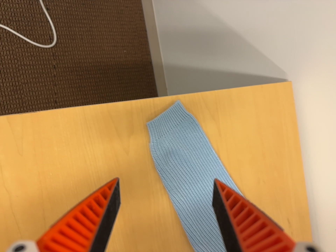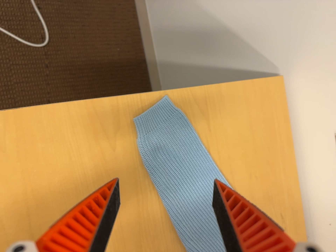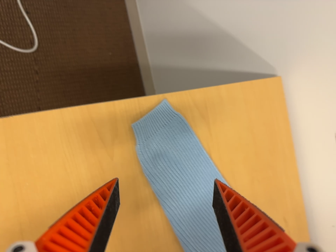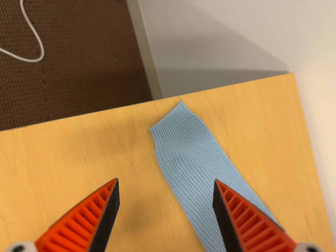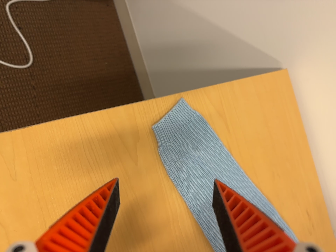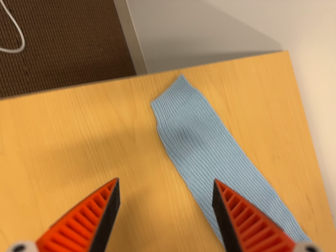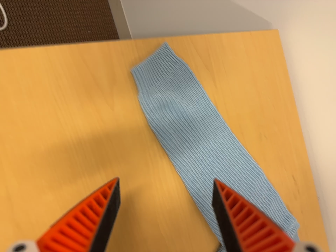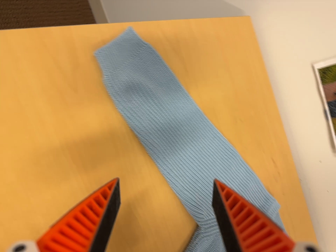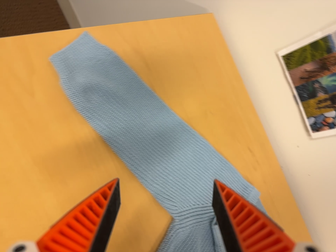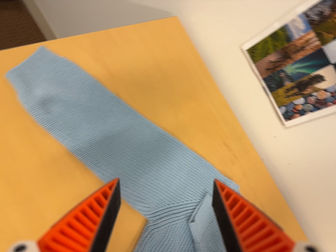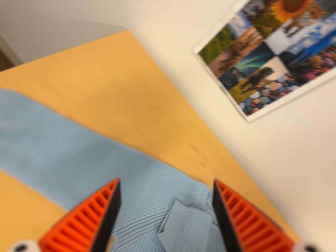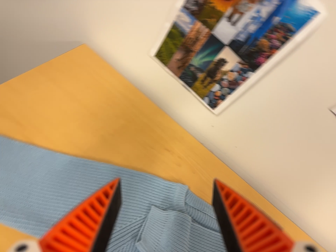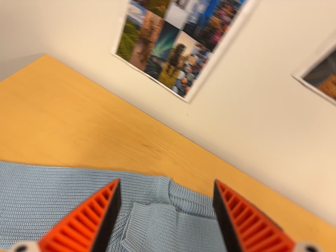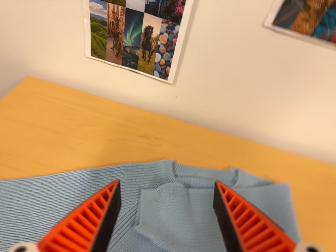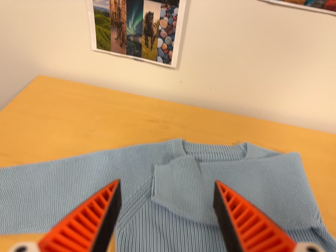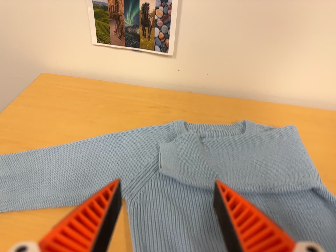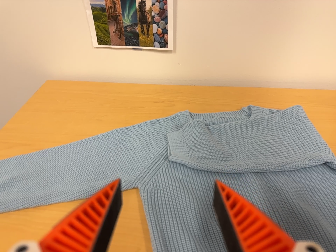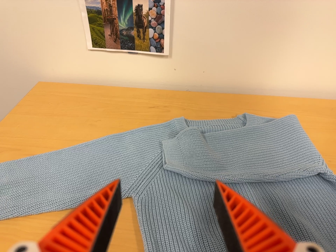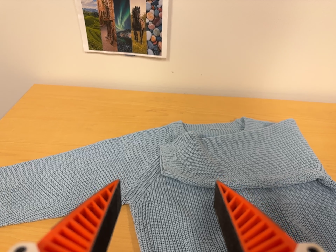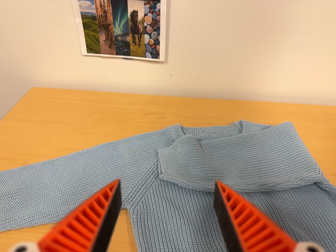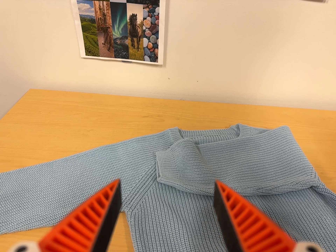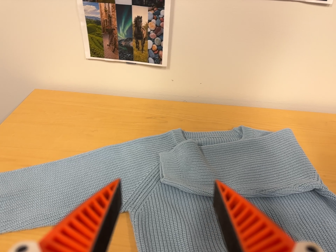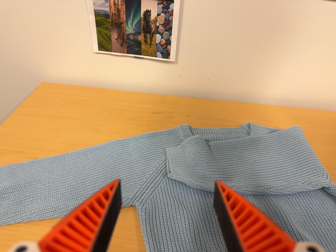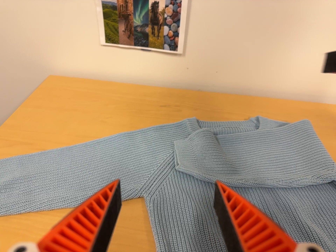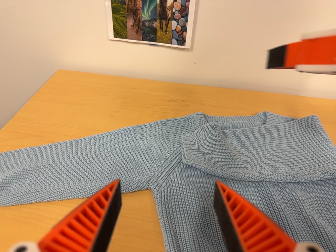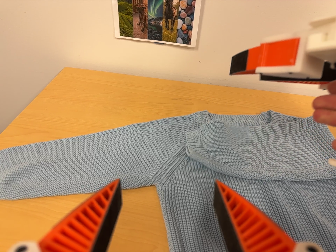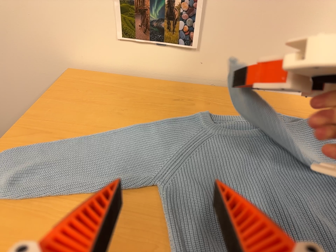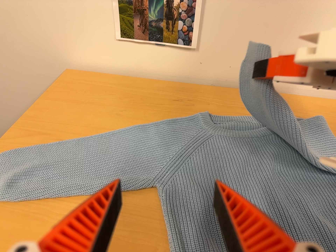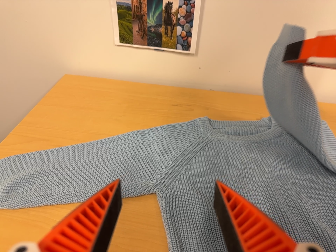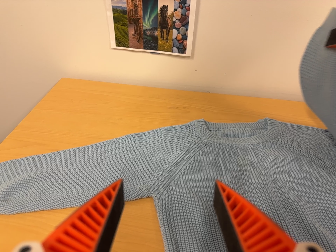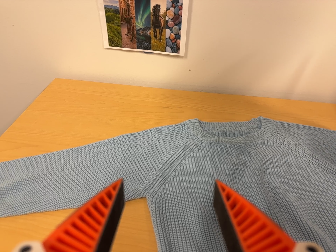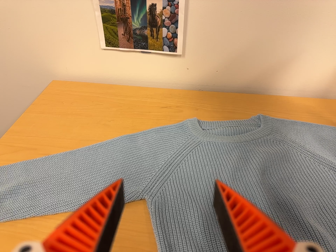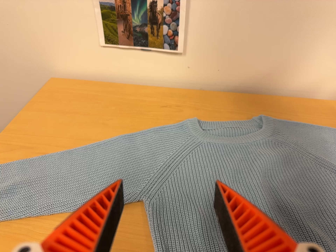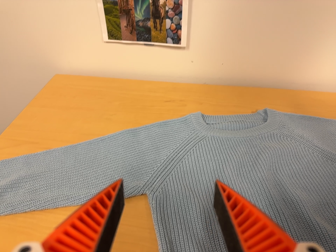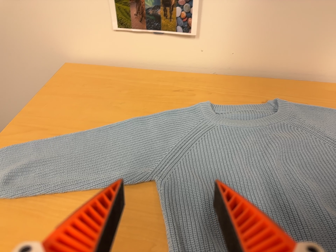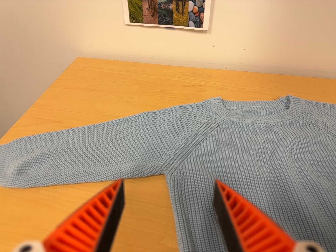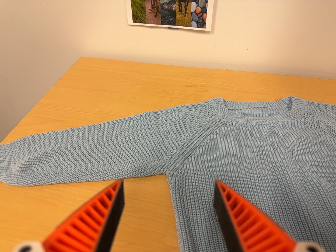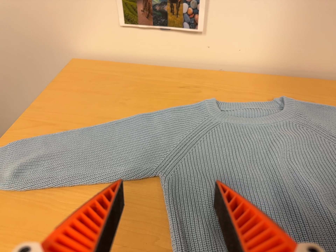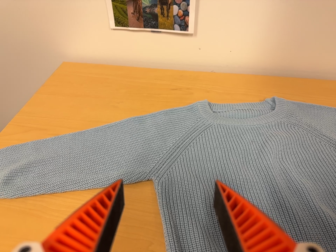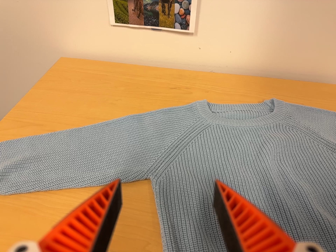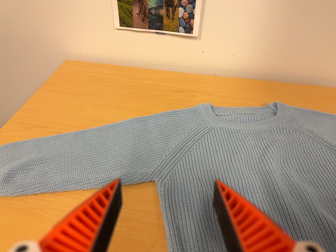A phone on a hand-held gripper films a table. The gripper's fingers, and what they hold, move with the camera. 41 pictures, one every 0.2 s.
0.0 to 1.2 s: The camera travels forward and toward the bottom of its view, about 10 cm, so what stands in front looms larger.
1.2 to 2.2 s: The camera travels to its right, about 30 cm, so close, fixed things drift to the left. It rolls about its line of sight by about 35 degrees, and the scene rotates counterclockwise.
2.2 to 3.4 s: The camera travels toward the bottom of its view, about 24 cm, so close, fixed things drift upward. Its aim tips toward the top of its view by about 10 degrees. It rolls about its line of sight by about 35 degrees, and the scene rotates counterclockwise.
3.4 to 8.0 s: The camera shifts only a little, or ends up much as it began.
The film runs backward here.
